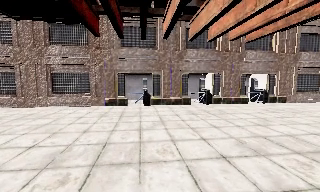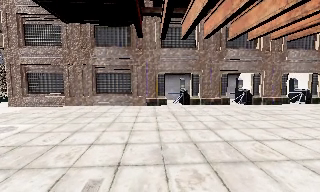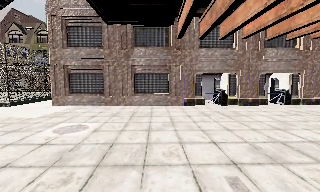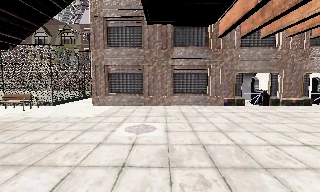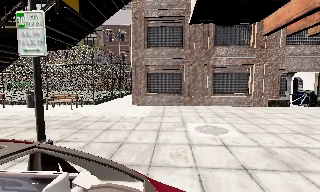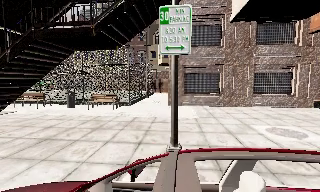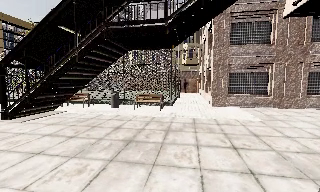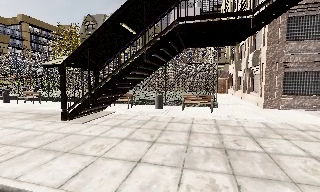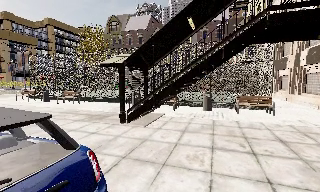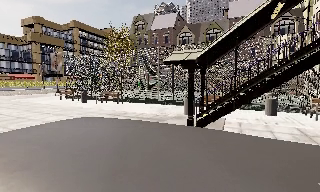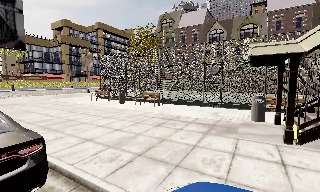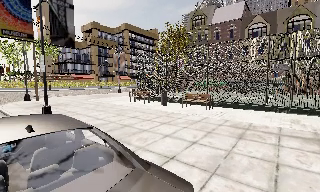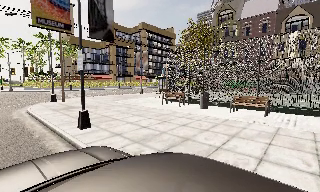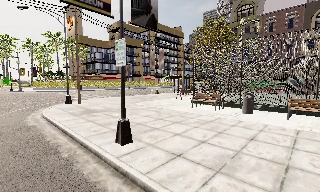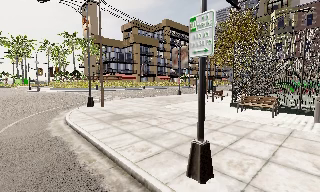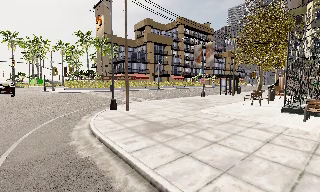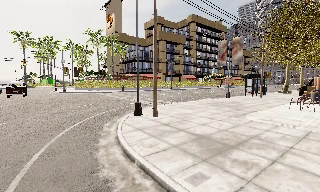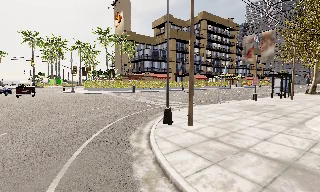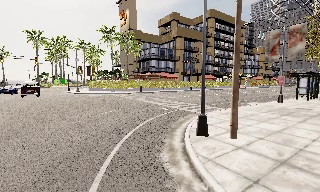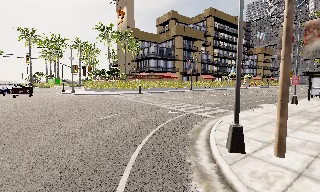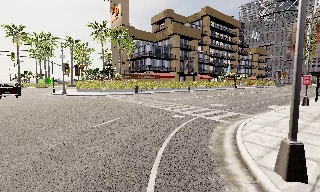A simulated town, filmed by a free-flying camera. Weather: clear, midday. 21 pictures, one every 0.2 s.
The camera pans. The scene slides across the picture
to the right.
The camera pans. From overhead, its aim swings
counterclockwise.
0.0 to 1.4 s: The camera swings to its left by about 20 degrees, and the scene slides to the right. It travels to its left, about 17 m, so close, fixed things drift to the right.
1.4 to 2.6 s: The camera swings to its left by about 30 degrees, and the scene slides to the right. It travels to its left and forward, about 14 m, so close, fixed things drift to the right.
2.6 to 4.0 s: The camera travels forward and to its left, about 14 m, so what stands in front looms larger. It loses speed.
The film runs forward here.
